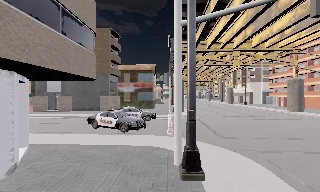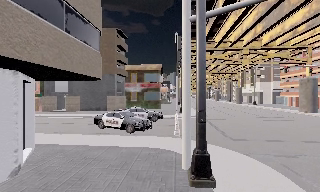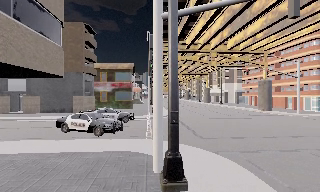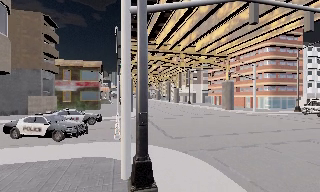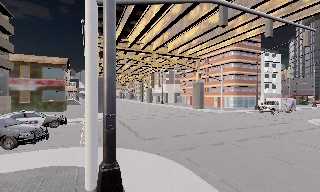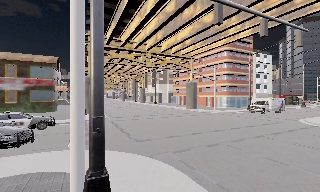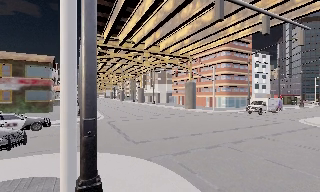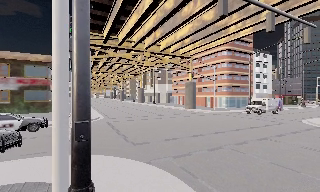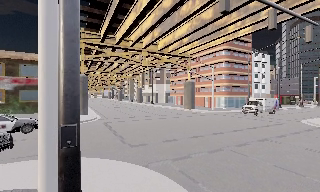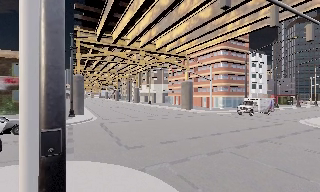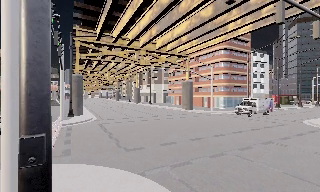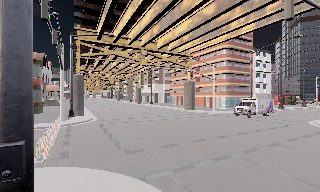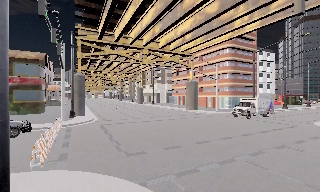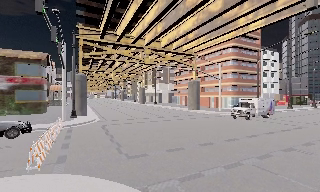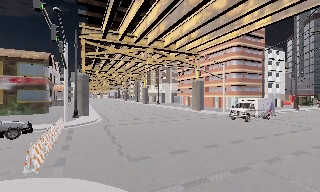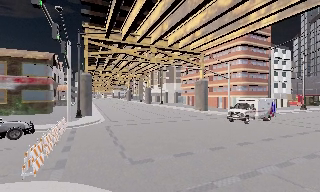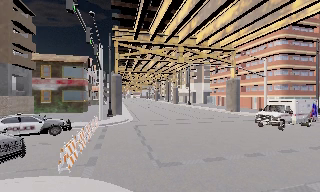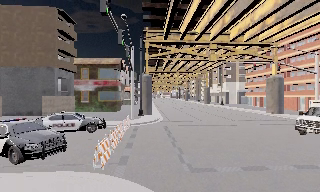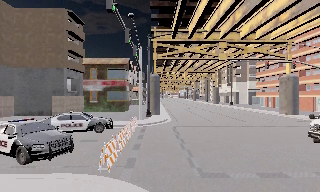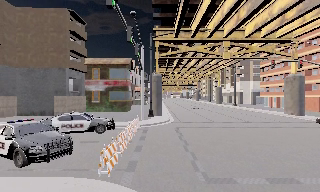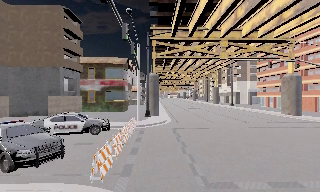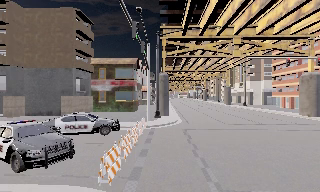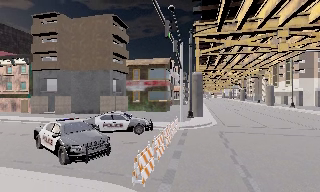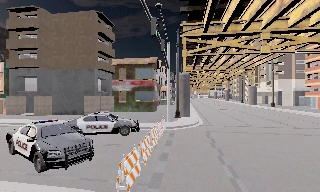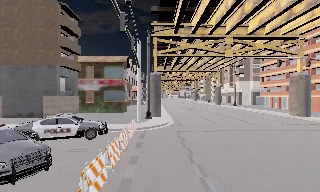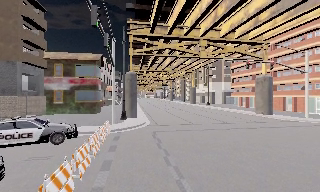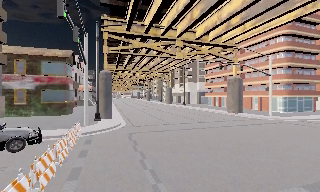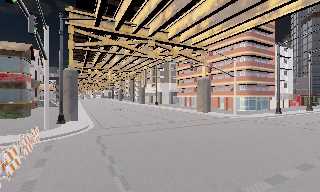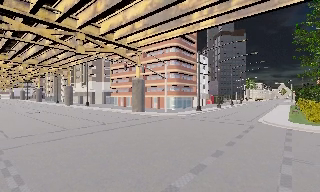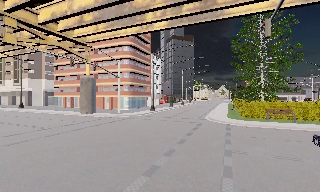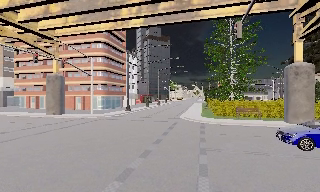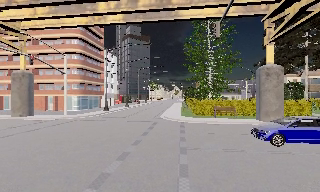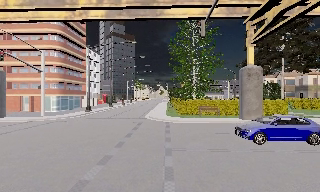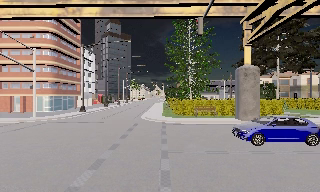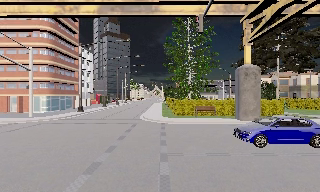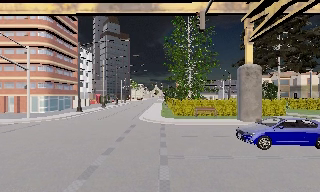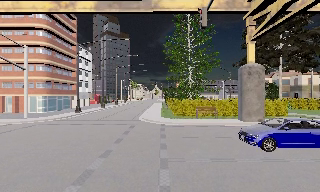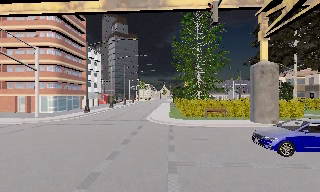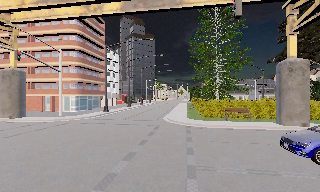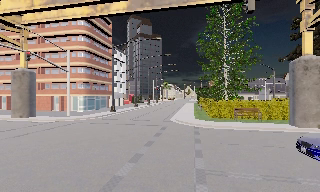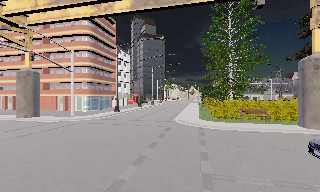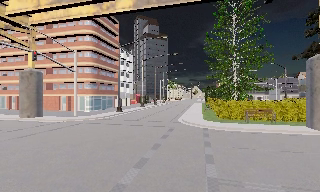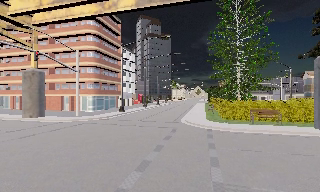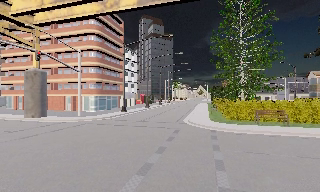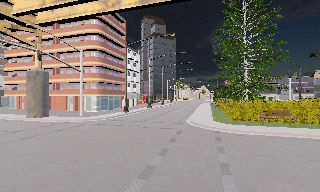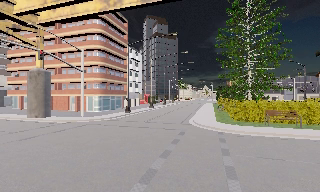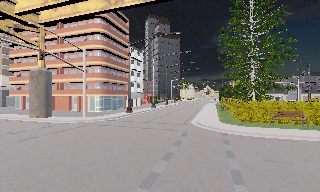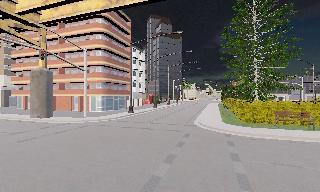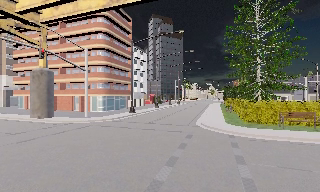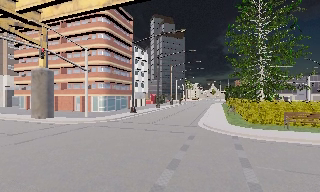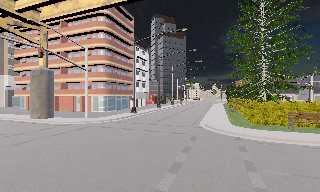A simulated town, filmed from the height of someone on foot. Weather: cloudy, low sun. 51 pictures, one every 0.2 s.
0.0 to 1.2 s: The scene slides to the left, as the camera pans about 30 degrees to its right. It travels forward, about 2 m.
1.2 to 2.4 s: The camera travels forward, about 2 m, so what stands in front looms larger.
2.4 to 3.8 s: The scene slides to the right, as the camera pans about 25 degrees to its left. It travels forward, about 2 m, so what stands in front looms larger.
3.8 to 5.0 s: The camera travels forward, about 1.5 m, so what stands in front looms larger.
5.0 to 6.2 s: The camera swings to its right by about 75 degrees, and the scene slides to the left. It travels forward, about 2 m.
6.2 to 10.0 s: The camera swings to its left by about 15 degrees, and the scene slides to the right. It travels forward, about 5 m, so what stands in front looms larger.
The film runs forward here.
